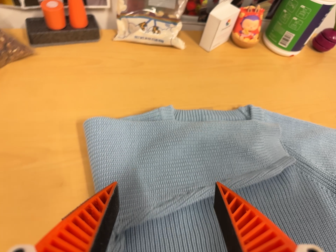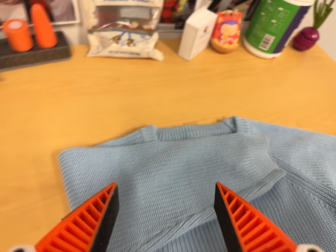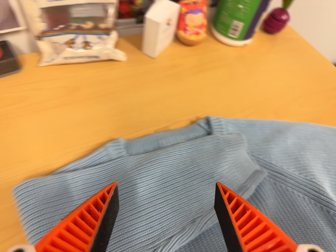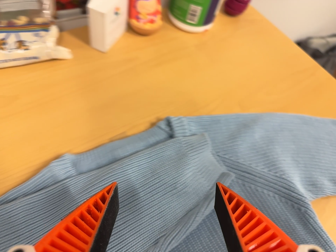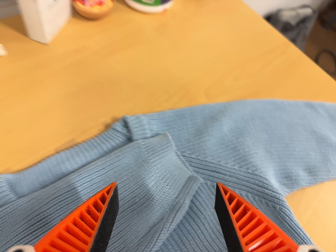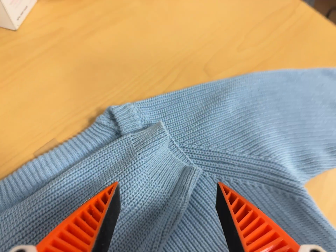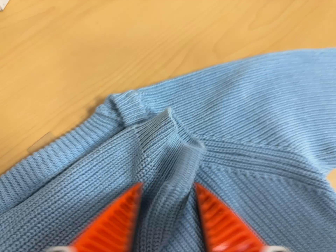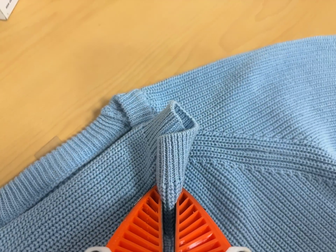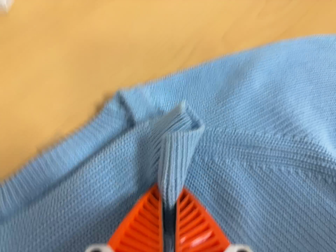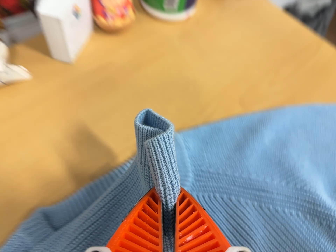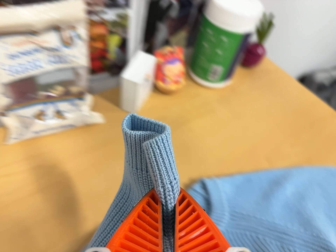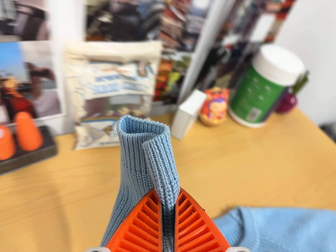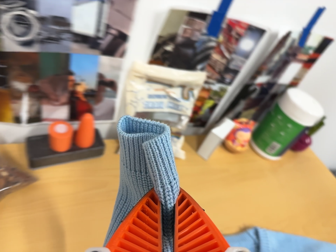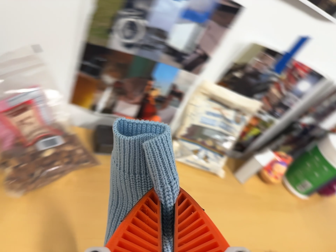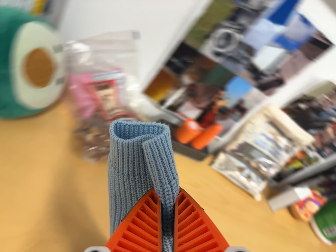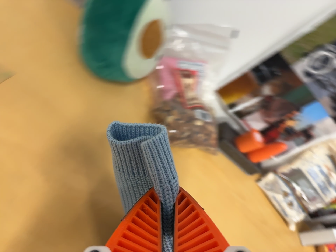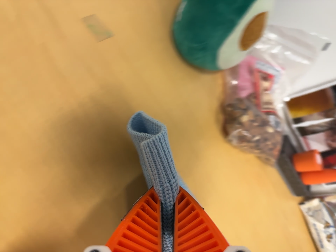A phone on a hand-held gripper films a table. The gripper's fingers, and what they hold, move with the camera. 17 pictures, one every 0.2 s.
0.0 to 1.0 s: The camera pans to its right by about 15 degrees. It travels forward, toward the top of its view and to its right, about 24 cm, so what stands in front looms larger. Its aim tips toward the bottom of its view by about 15 degrees. It rolls about its line of sight by about 25 degrees, and the scene rotates counterclockwise.
1.0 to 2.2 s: The camera travels to its left and backward, about 26 cm, so close, fixed things drift to the right. Its aim tips toward the top of its view by about 20 degrees, and the scene shifts downward. It rolls about its line of sight by about 15 degrees, and the scene rotates clockwise.
2.2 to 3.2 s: The camera pans to its left by about 15 degrees. It travels to its left, about 40 cm, so close, fixed things drift to the right. Its aim tips toward the top of its view by about 15 degrees. It rolls about its line of sight by about 65 degrees, and the scene rotates clockwise.
The film runs backward here.
